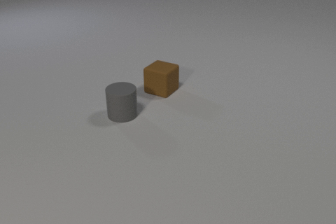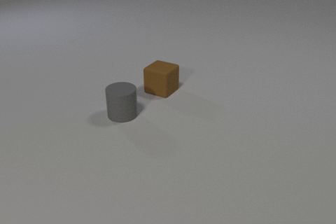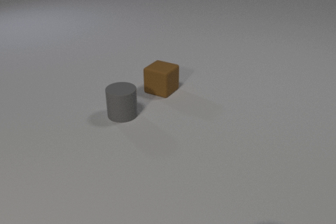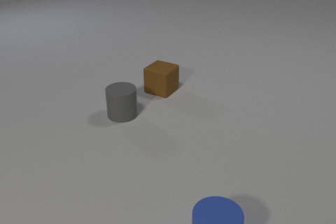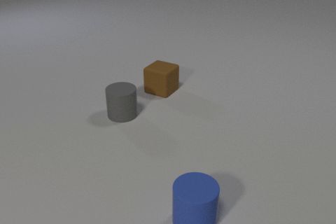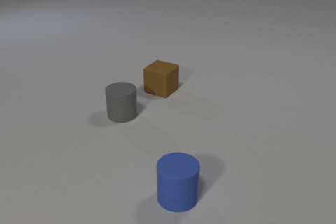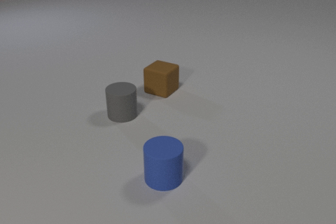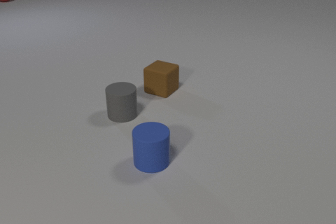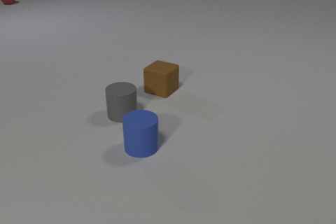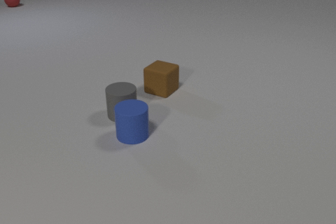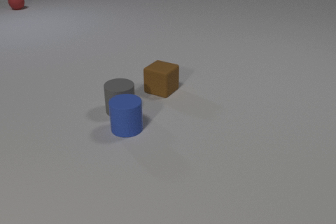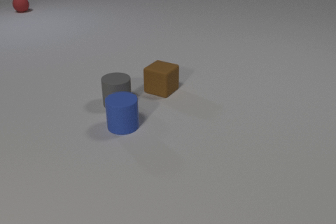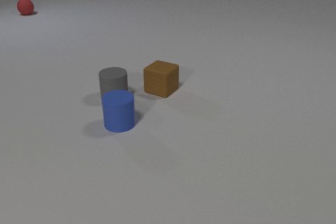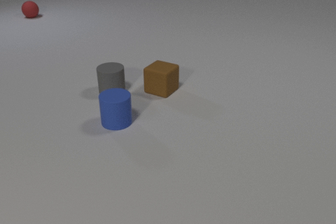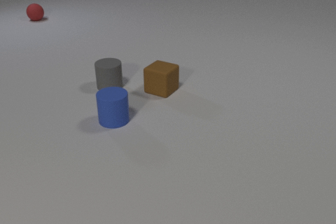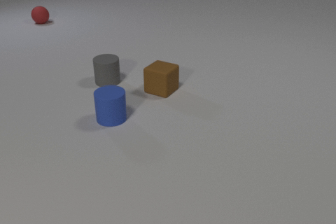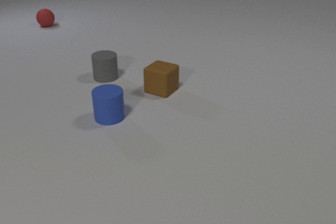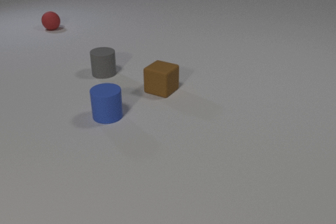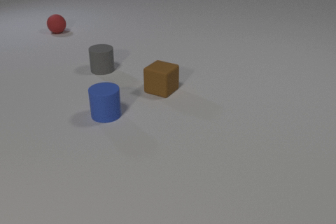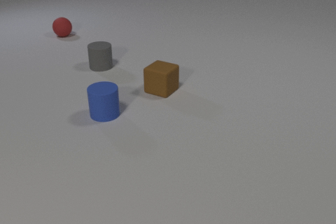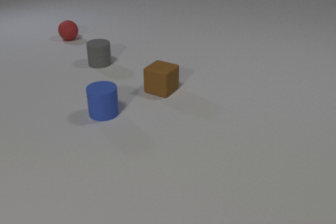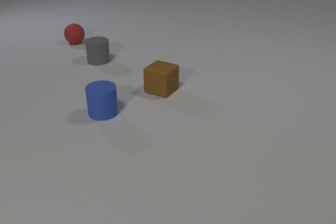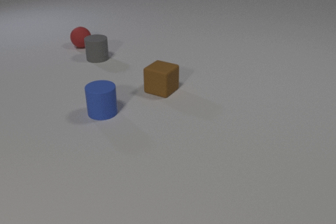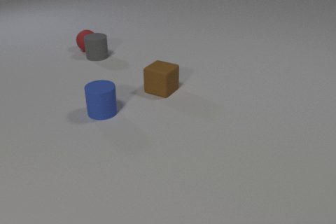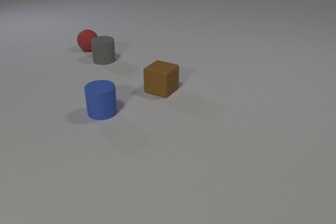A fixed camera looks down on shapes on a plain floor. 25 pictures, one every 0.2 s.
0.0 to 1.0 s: The blue rubber cylinder comes in at the bottom edge, slides away from the camera and to the left.
1.0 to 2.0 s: The blue rubber cylinder slides away from the camera and to the left. The gray rubber cylinder slides away from the camera. The red rubber sphere comes in at the top edge, rolls toward the camera. The blue rubber cylinder and the gray rubber cylinder collide.
2.0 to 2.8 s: The blue rubber cylinder slides away from the camera and to the left. The gray rubber cylinder slides away from the camera. The red rubber sphere rolls toward the camera.
2.8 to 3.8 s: The blue rubber cylinder slides away from the camera and to the left. The gray rubber cylinder slides away from the camera. The red rubber sphere rolls toward the camera and to the right.
3.8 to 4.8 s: The gray rubber cylinder slides away from the camera. The red rubber sphere rolls toward the camera and to the right. The gray rubber cylinder and the red rubber sphere collide.
Are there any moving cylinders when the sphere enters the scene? yes.
What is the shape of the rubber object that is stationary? cube.
What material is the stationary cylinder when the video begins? rubber.
